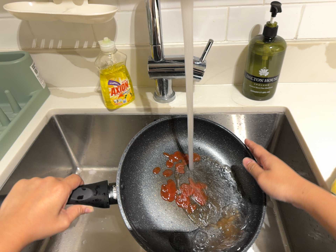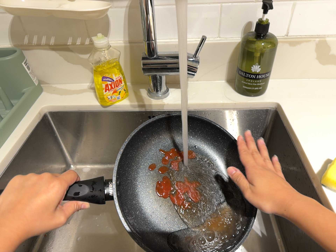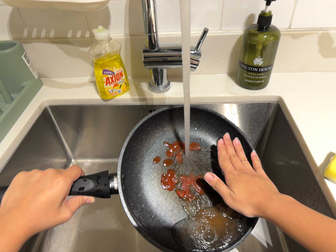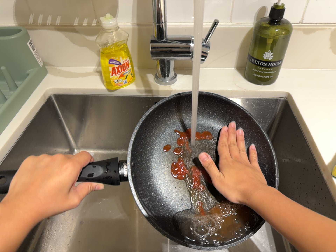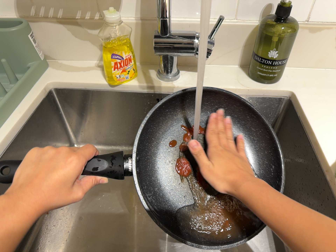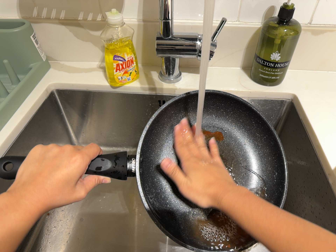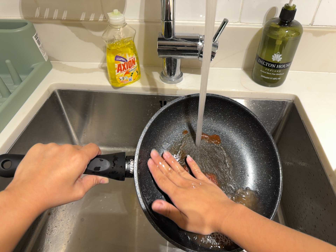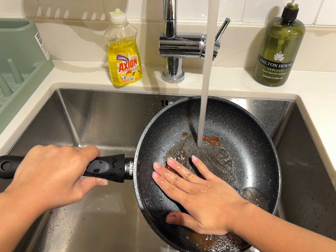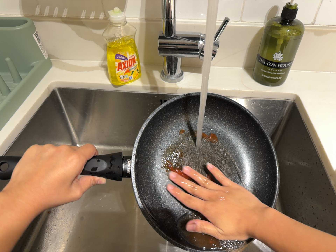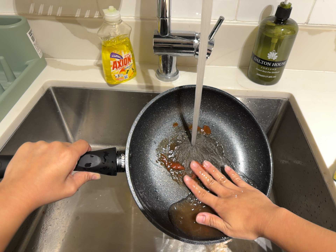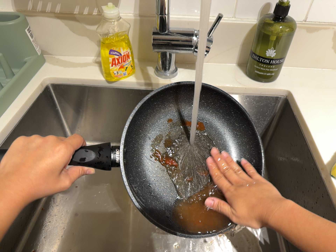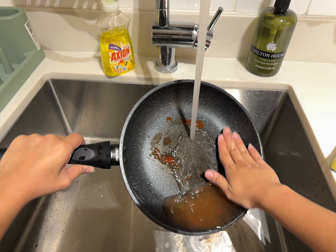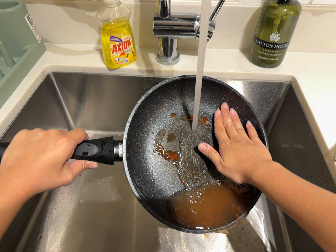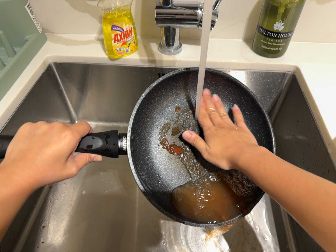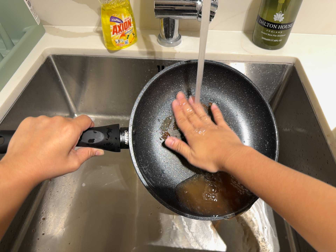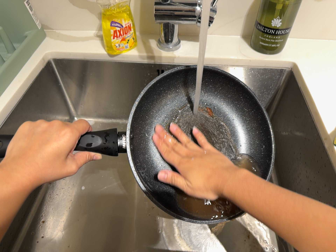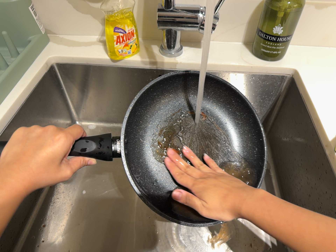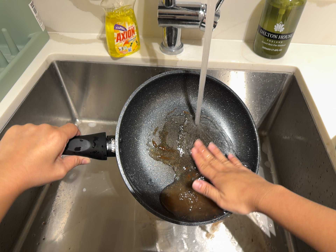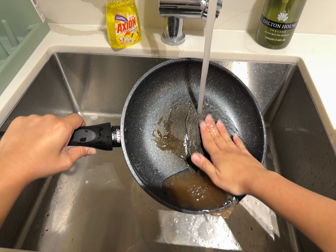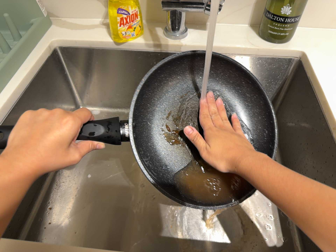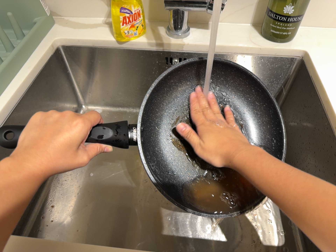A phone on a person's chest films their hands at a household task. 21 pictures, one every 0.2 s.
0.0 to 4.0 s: The camera's aim tips toward the bottom of its view by about 10 degrees, and the scene shifts upward.
The film runs forward here.
